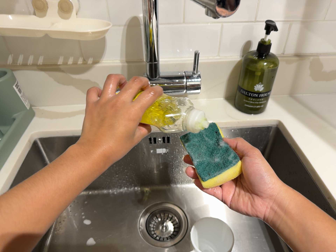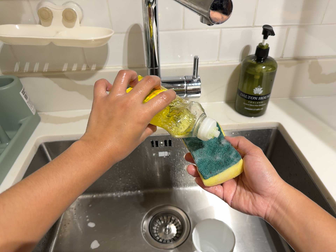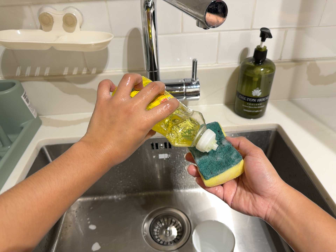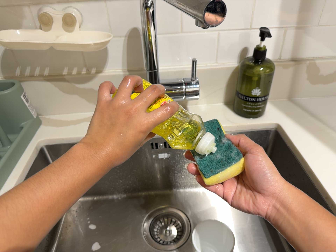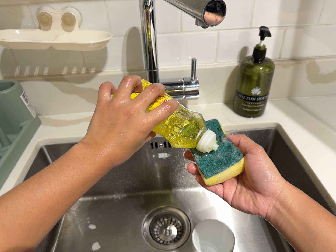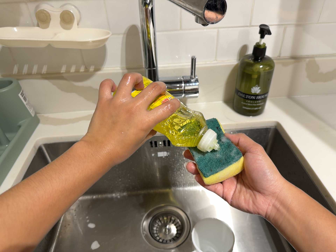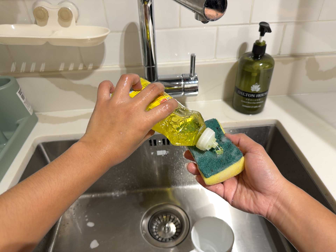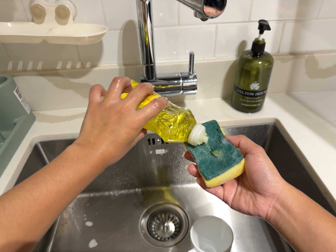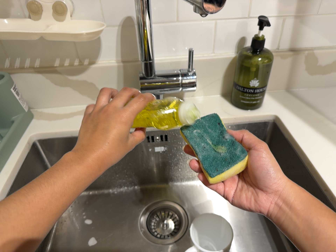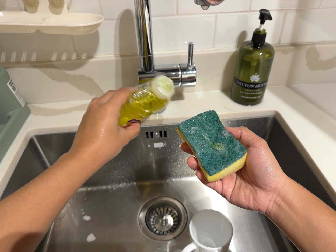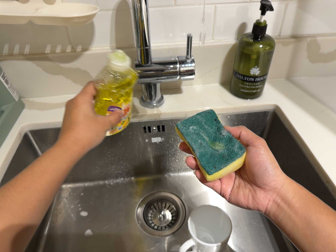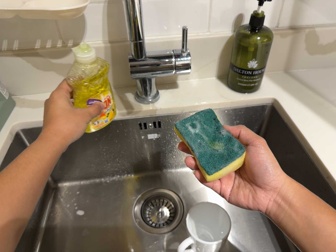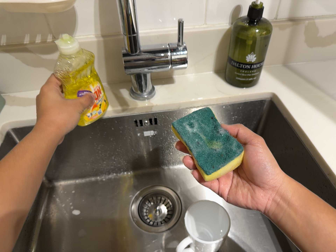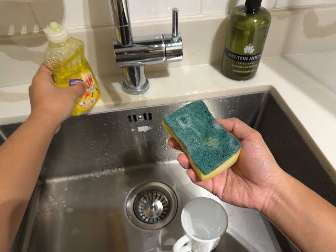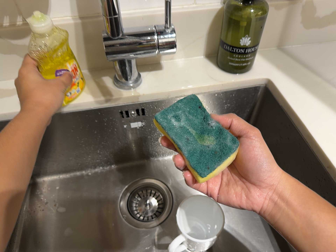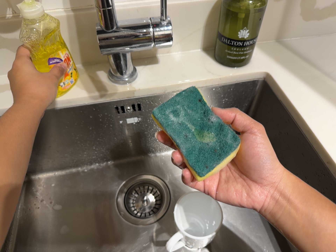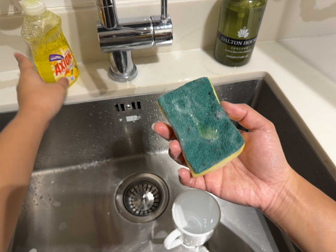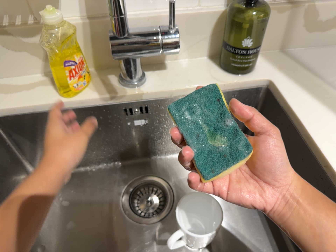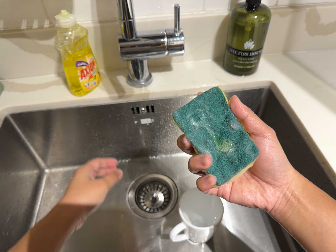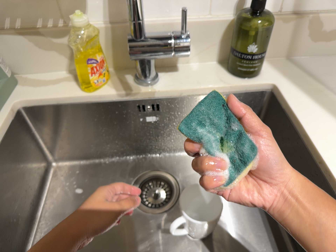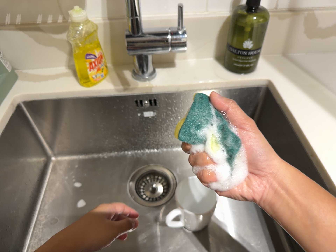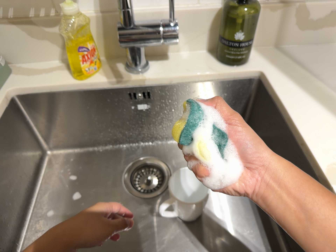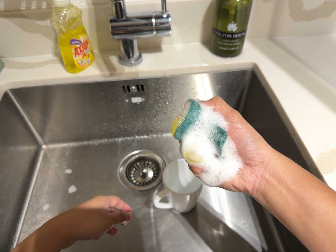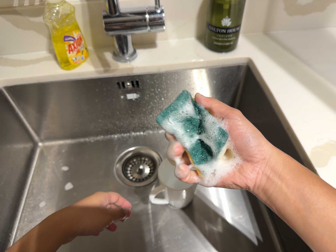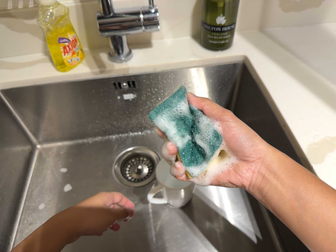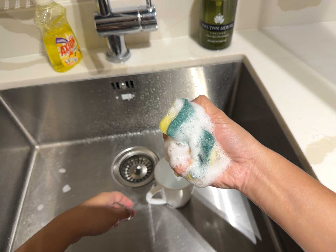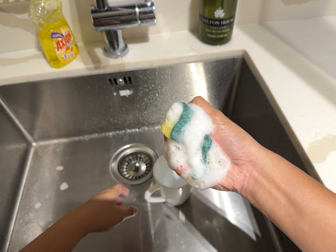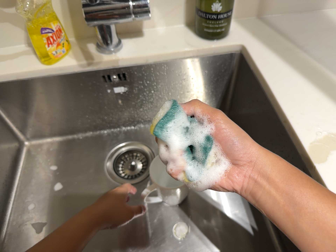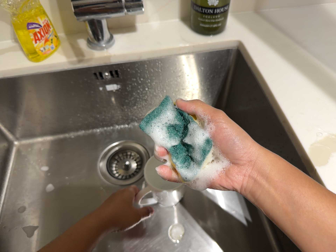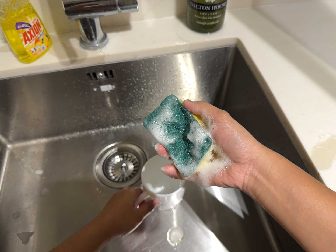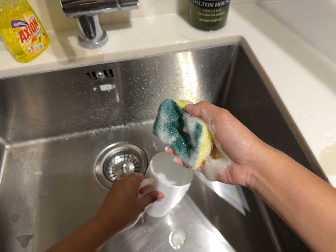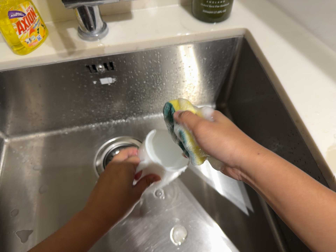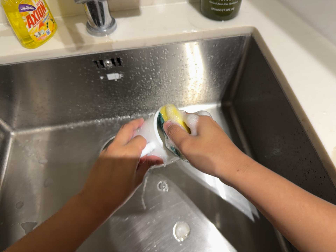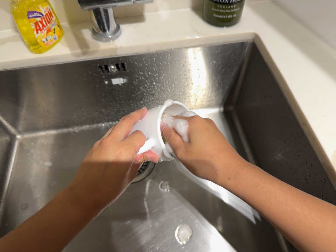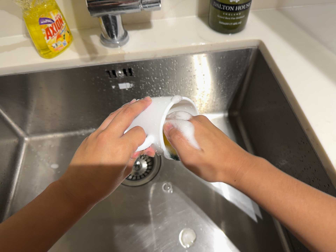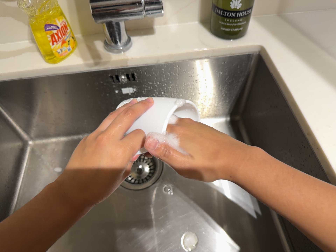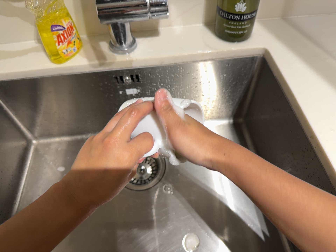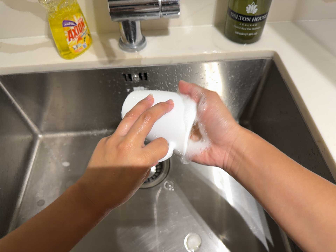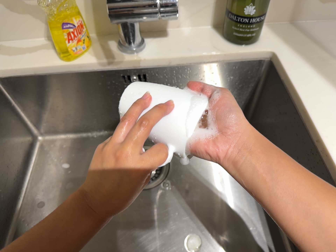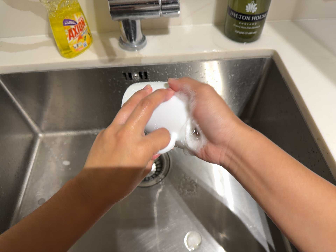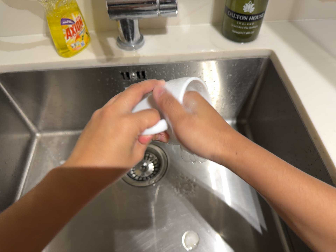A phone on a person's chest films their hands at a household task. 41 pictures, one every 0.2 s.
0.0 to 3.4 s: The camera travels forward, about 7 cm, so what stands in front looms larger. Its aim tips toward the bottom of its view by about 10 degrees, and the scene shifts upward.
3.4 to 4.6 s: The camera travels backward and toward the bottom of its view, about 9 cm, so what stands in front gets smaller.
4.6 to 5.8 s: The camera travels forward, about 7 cm, so what stands in front looms larger.
5.8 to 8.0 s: The camera shifts only a little, or ends up much as it began.
The film runs forward here.
